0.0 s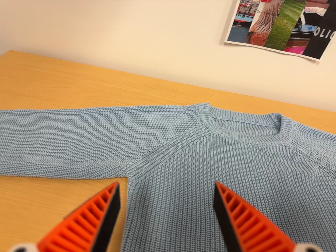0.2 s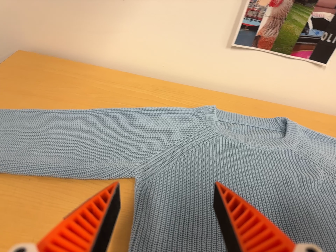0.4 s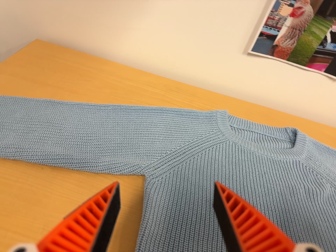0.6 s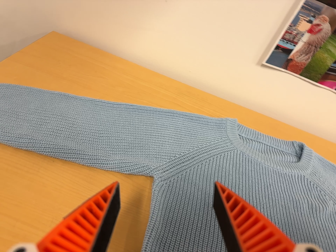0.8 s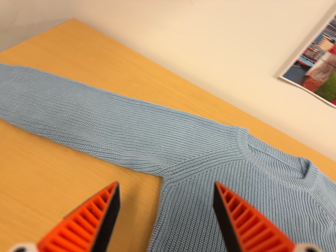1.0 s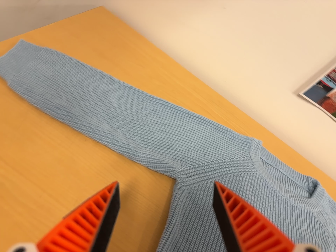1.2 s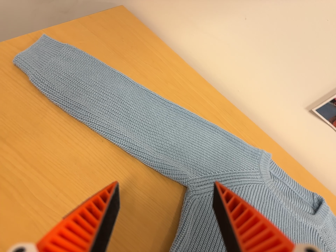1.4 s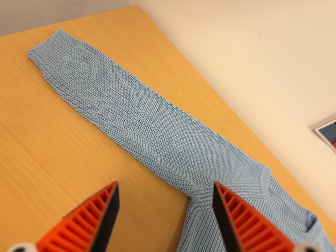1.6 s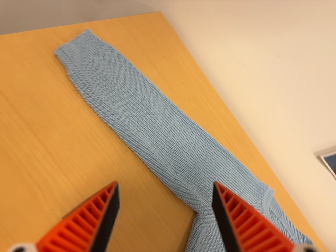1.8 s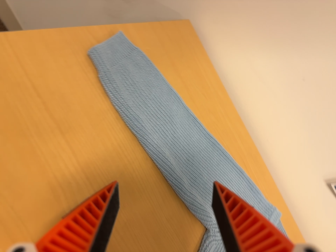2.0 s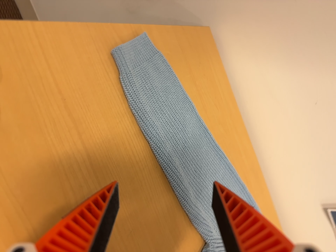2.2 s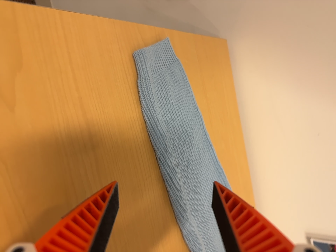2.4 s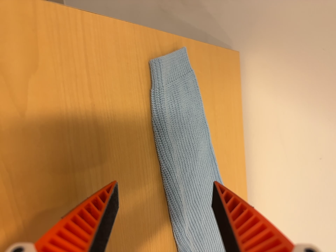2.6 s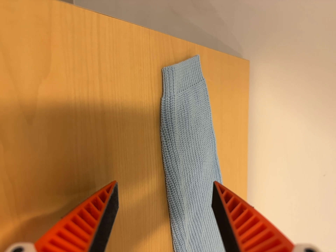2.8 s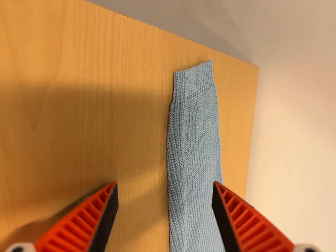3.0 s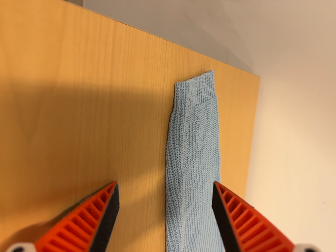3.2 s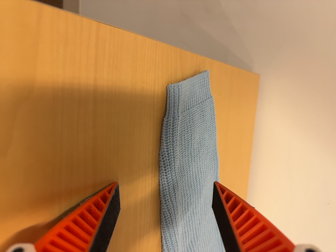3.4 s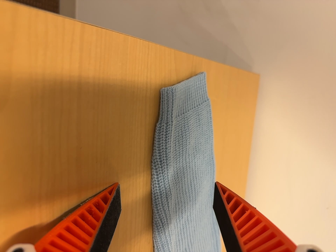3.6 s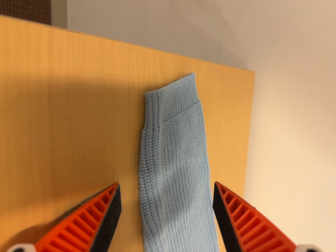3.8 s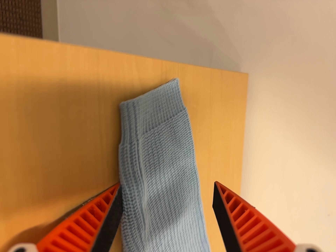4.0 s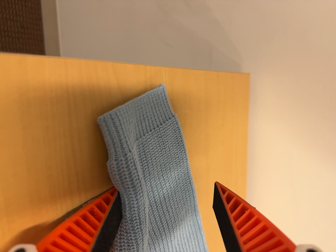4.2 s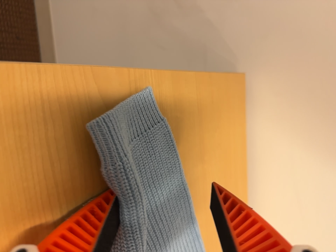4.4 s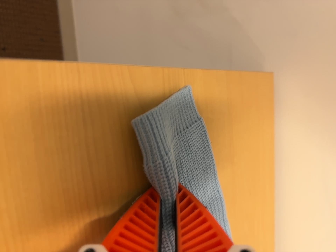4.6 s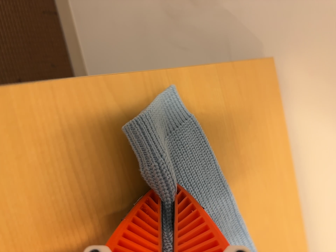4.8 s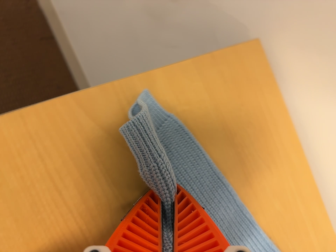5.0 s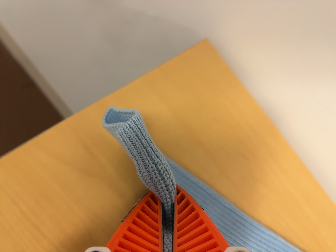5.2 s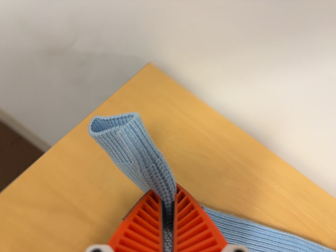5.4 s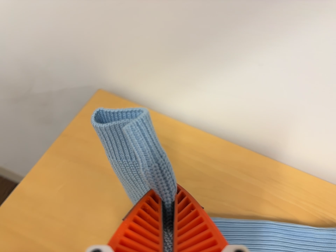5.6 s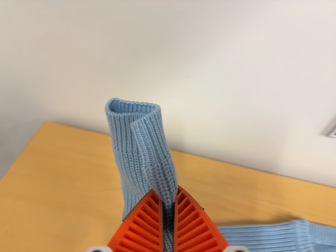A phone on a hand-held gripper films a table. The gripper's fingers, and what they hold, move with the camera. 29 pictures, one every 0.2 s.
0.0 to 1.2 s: The camera travels to its left, about 14 cm, so close, fixed things drift to the right. It rolls about its line of sight by about 30 degrees, and the scene rotates clockwise.
1.2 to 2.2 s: The camera travels to its left and toward the top of its view, about 16 cm. It rolls about its line of sight by about 35 degrees, and the scene rotates clockwise.
2.2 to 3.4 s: The camera travels toward the top of its view and forward, about 9 cm, so close, fixed things drift downward. It rolls about its line of sight by about 15 degrees, and the scene rotates clockwise.
3.4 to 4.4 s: The camera travels forward and to its right, about 10 cm, so what stands in front looms larger.
4.4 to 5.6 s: The camera pans to its left by about 10 degrees. It travels to its right, about 34 cm, so close, fixed things drift to the left. Its aim tips toward the top of its view by about 10 degrees, and the scene shifts downward. It rolls about its line of sight by about 70 degrees, and the scene rotates counterclockwise.
The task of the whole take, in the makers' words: left arm across.
The film runs forward here.
